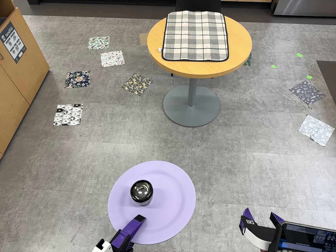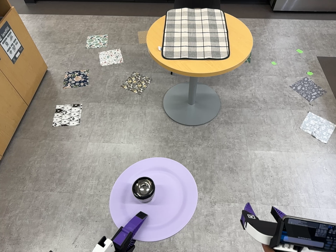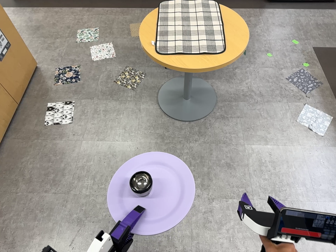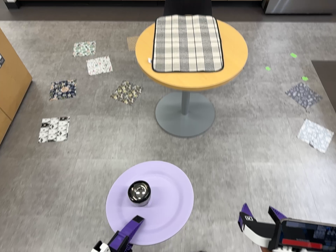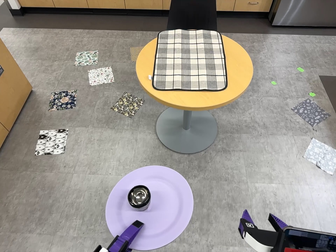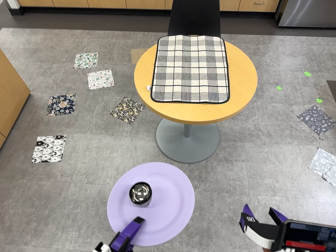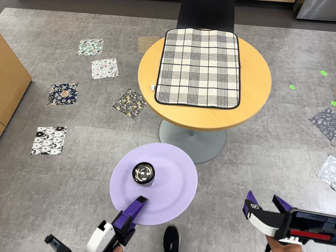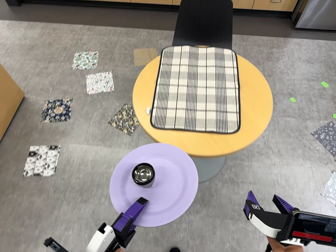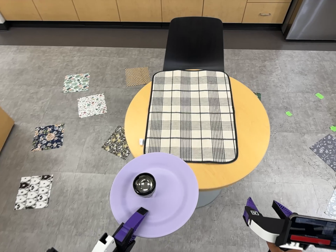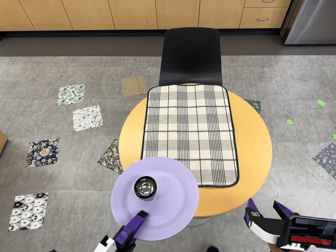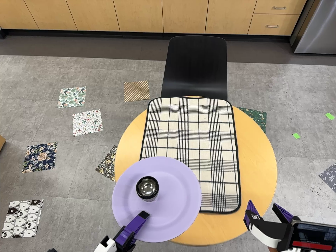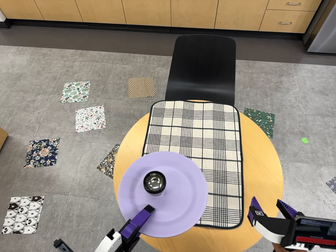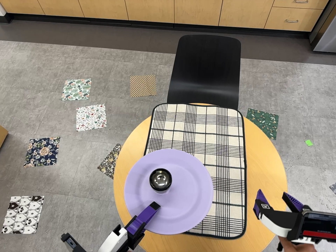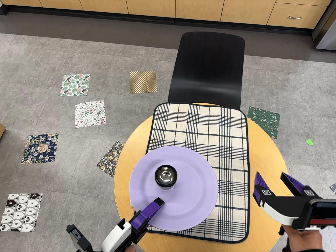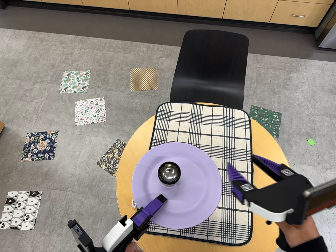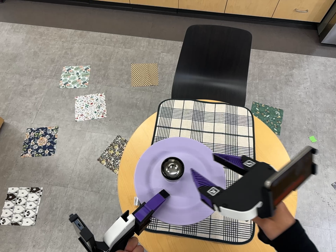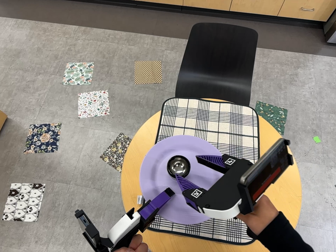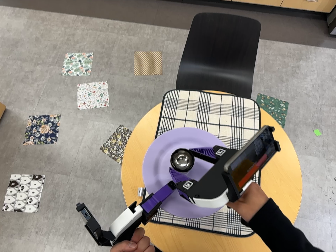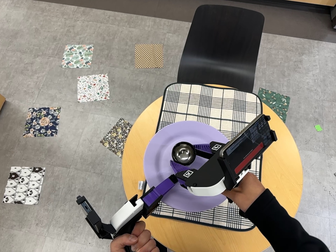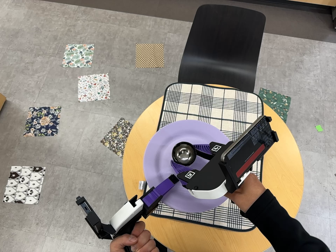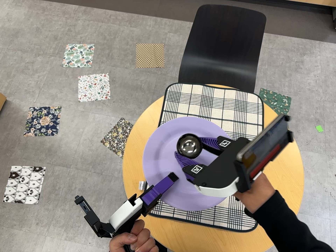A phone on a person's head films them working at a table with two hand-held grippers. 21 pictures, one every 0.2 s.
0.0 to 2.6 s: The camera travels toward the top of its view and forward, about 120 cm, so close, fixed things drift downward.
2.6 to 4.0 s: The camera travels to its left and forward, about 8 cm, so close, fixed things drift to the right.
The film runs forward here.
